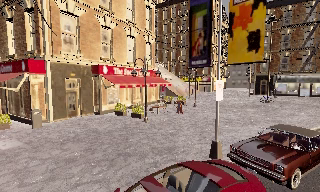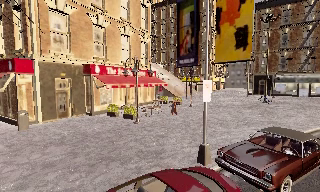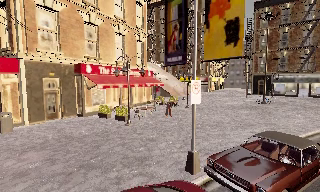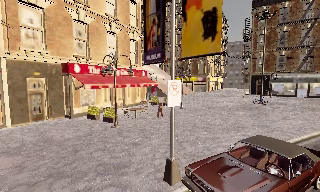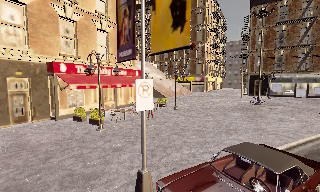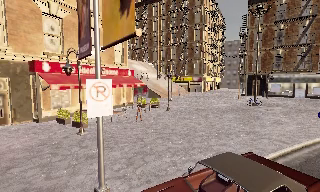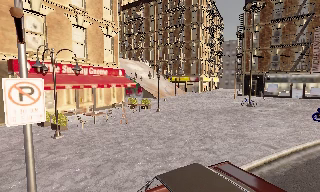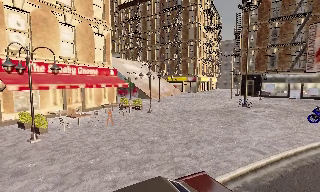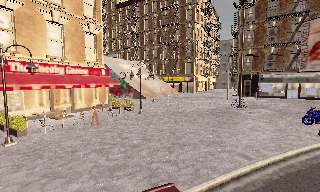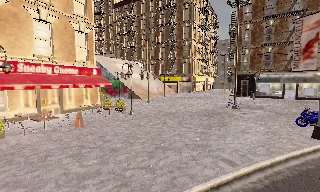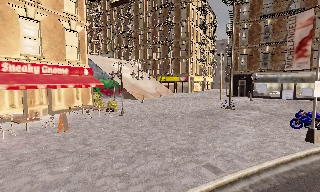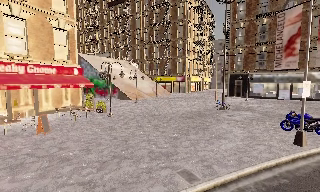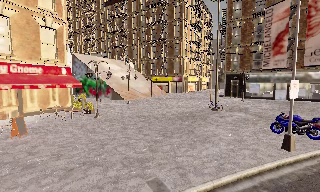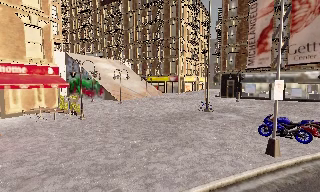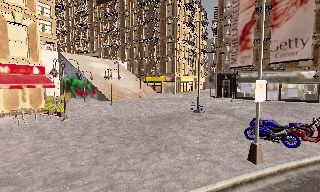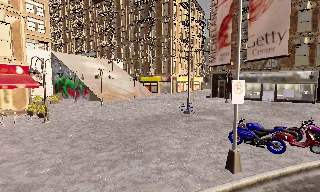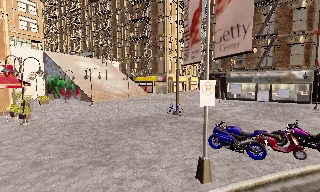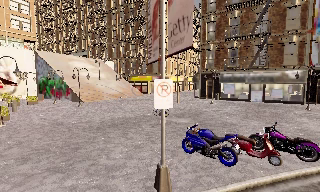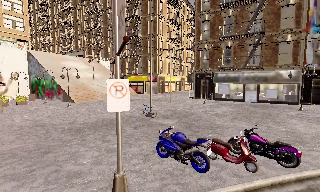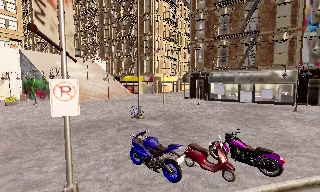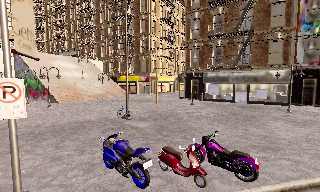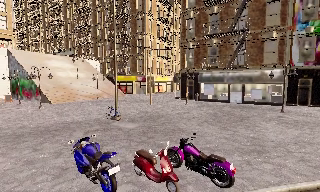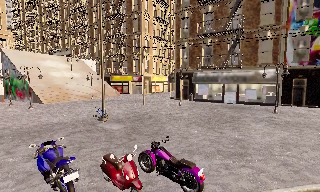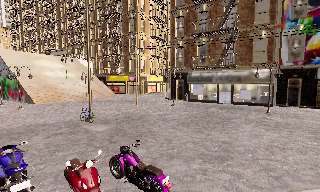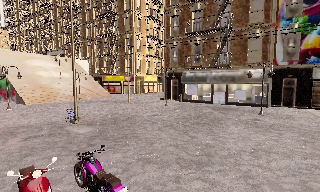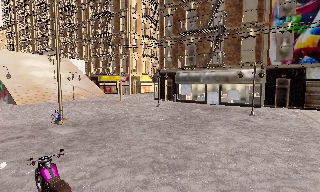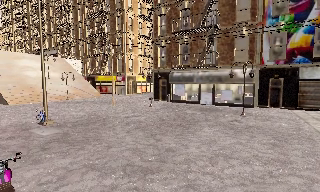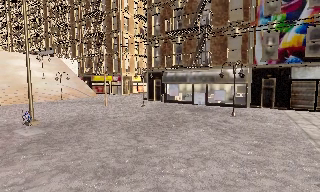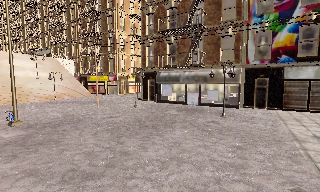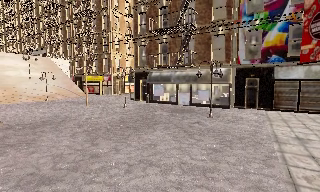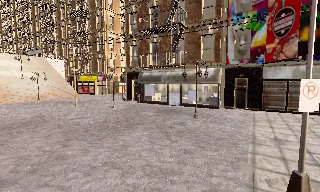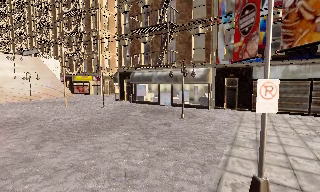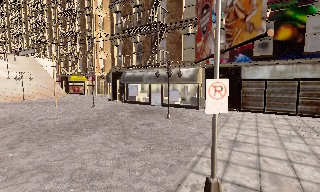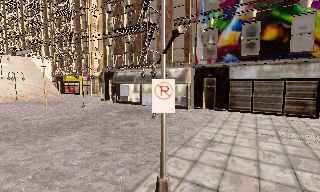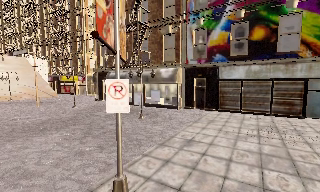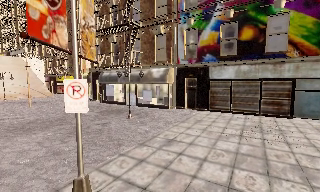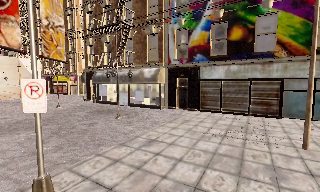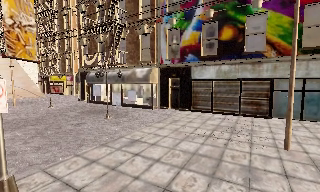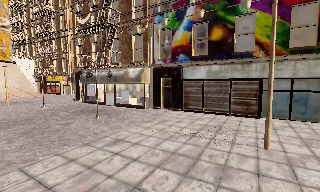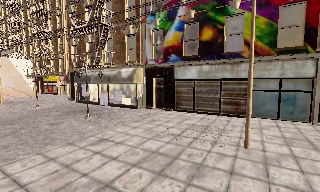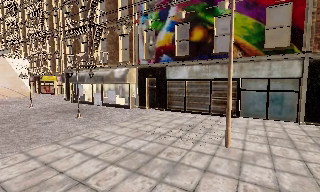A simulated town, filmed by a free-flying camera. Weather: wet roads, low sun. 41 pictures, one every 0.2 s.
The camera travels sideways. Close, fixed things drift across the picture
to the left.
0.0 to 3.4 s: The camera travels to its right and forward, about 17 m, so close, fixed things drift to the left.
3.4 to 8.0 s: The camera travels to its right, about 20 m, so close, fixed things drift to the left.
The film runs backward here.
